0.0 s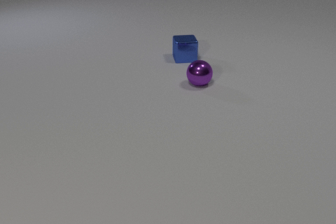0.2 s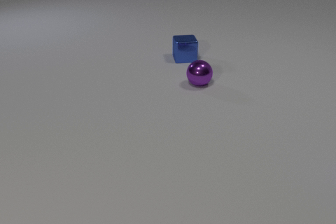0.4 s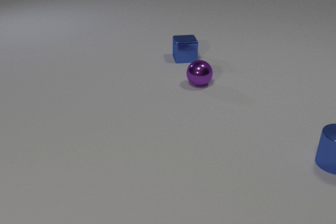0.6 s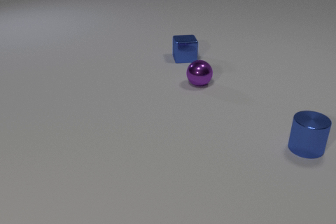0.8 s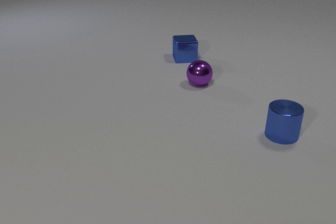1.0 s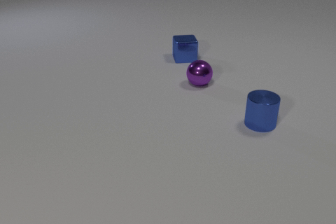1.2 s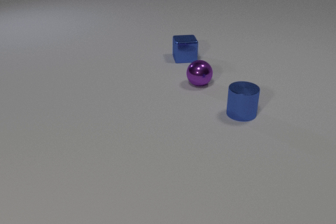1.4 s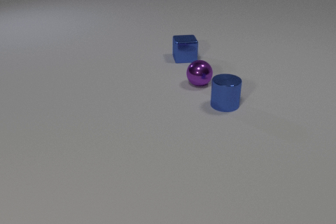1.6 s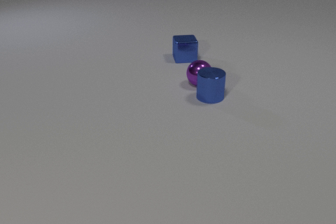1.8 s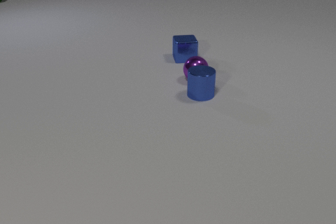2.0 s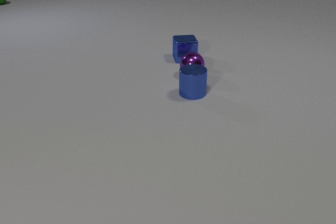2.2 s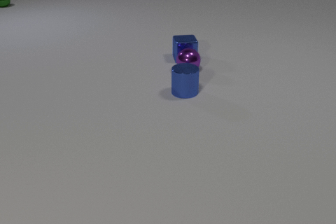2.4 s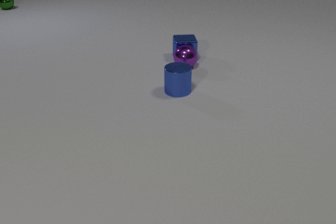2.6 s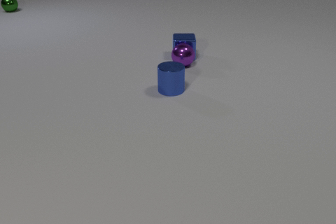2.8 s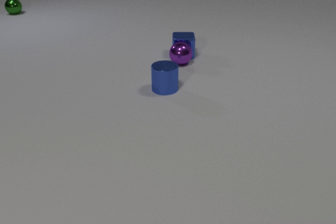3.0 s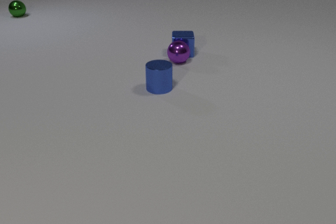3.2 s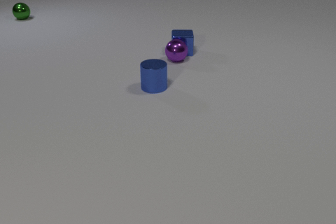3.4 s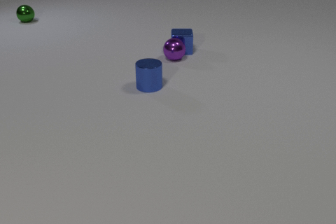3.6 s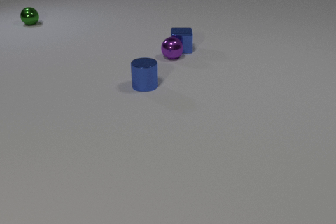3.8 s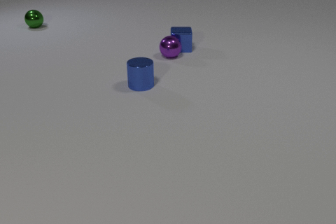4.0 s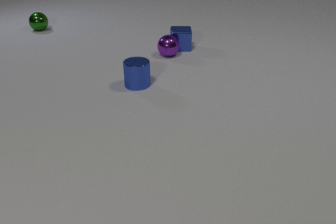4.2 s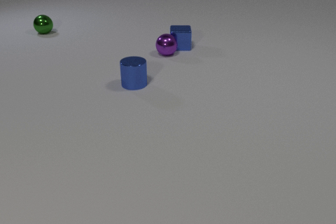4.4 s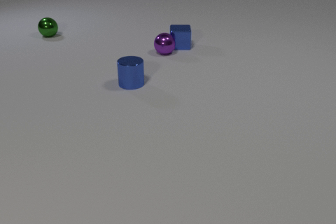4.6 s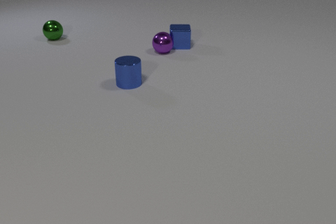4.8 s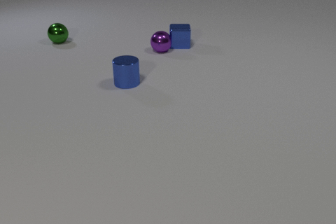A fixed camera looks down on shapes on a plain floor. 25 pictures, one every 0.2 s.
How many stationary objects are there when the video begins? 2.
What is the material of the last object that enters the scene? metal.
How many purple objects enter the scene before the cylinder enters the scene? 0.
0.0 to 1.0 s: The blue metal cylinder comes in at the right edge, slides to the left and away from the camera.
1.0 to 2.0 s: The blue metal cylinder slides to the left and away from the camera. The purple metal sphere rolls away from the camera. The green metal sphere comes in at the top edge, rolls toward the camera. The blue metal cylinder and the purple metal sphere collide.
2.0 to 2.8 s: The blue metal cylinder slides to the left. The purple metal sphere rolls away from the camera and to the left. The blue metal cube slides away from the camera. The green metal sphere rolls toward the camera. The purple metal sphere and the blue metal cube collide.
2.8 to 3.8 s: The blue metal cylinder slides to the left. The purple metal sphere rolls away from the camera and to the left. The blue metal cube slides away from the camera. The green metal sphere rolls toward the camera.
3.8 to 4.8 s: The blue metal cylinder slides to the left and away from the camera. The purple metal sphere rolls away from the camera and to the left. The blue metal cube slides away from the camera. The green metal sphere rolls toward the camera.
